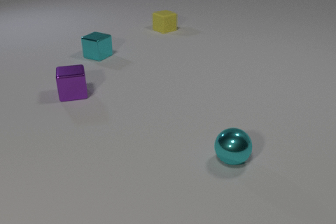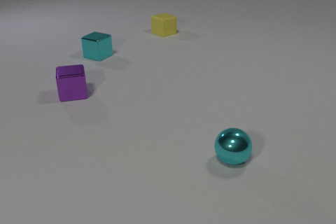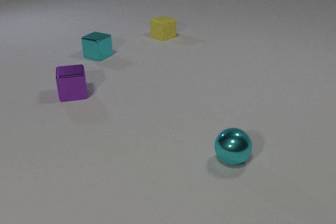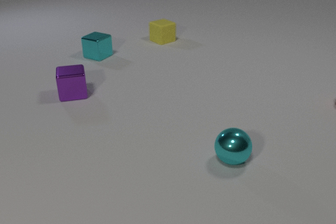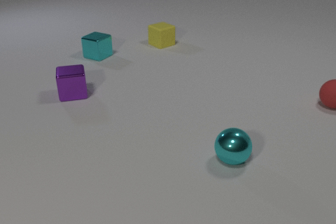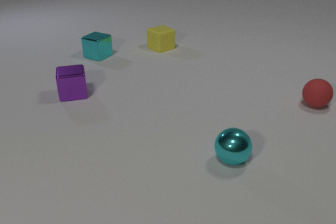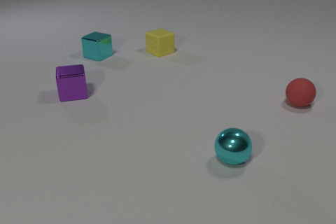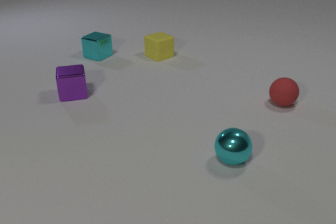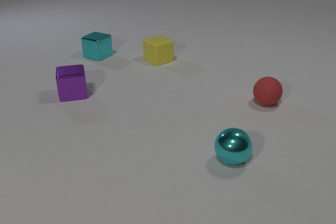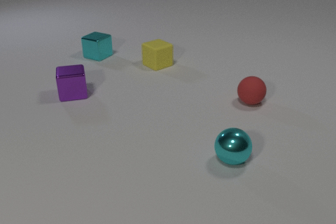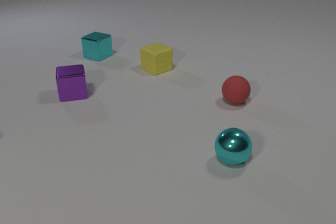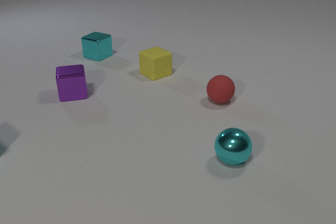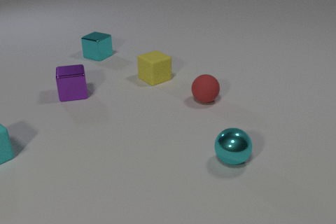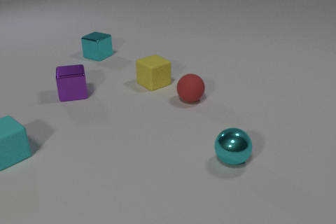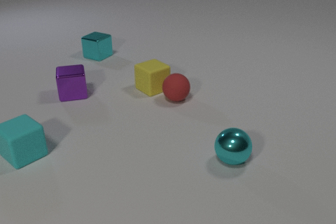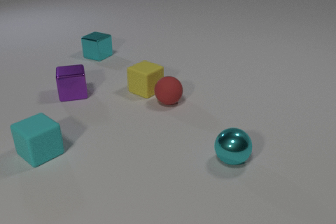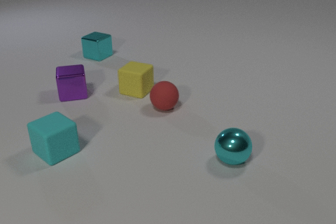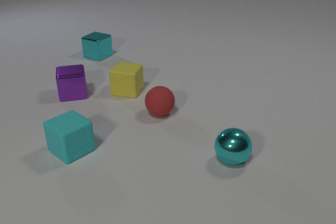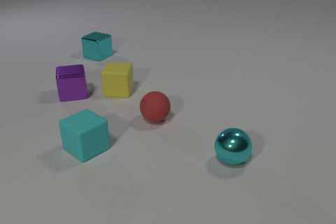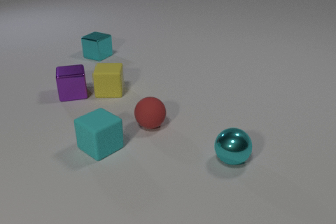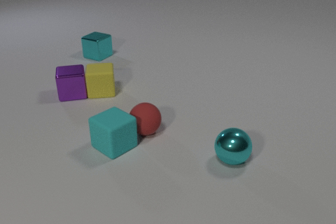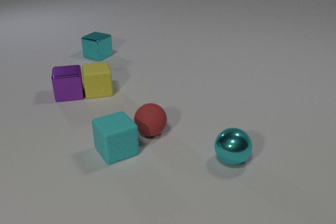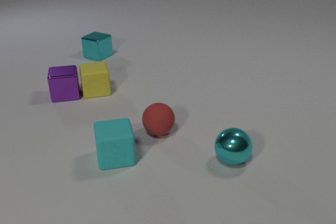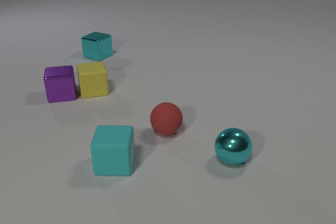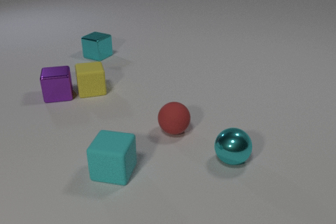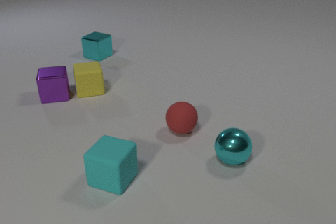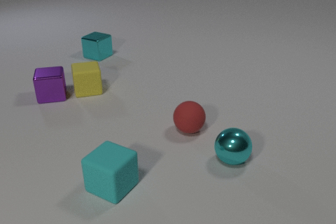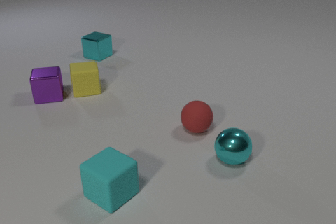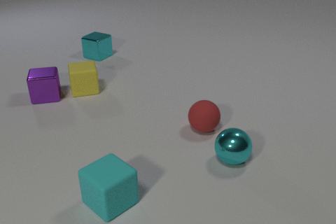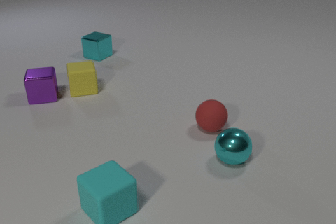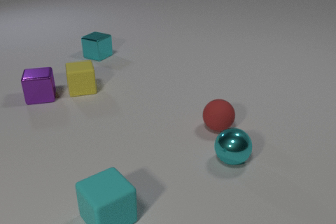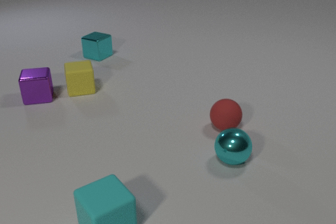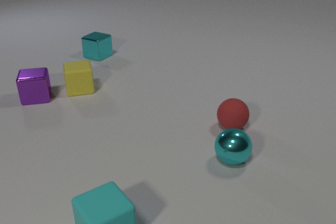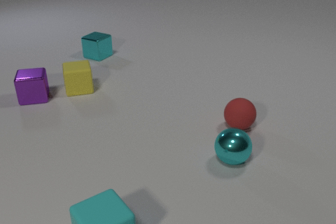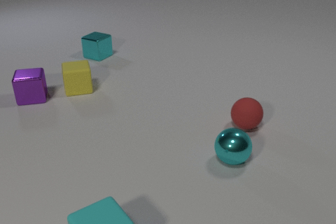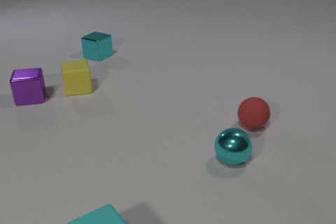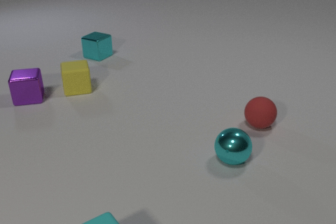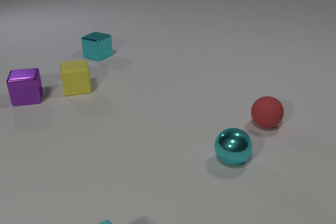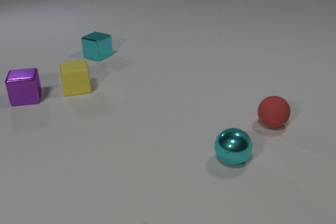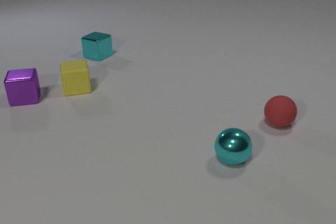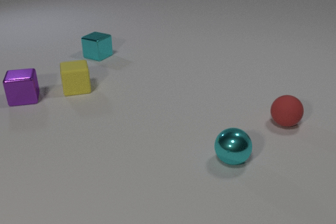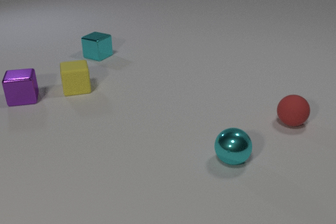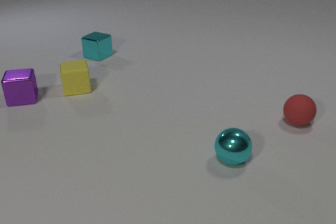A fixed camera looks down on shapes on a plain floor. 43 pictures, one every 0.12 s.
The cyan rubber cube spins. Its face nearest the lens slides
to the left.
The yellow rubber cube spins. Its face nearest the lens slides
to the right.
0.00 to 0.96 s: The yellow rubber cube slides toward the camera. The red rubber sphere comes in at the right edge, rolls to the left.
0.96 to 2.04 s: The yellow rubber cube slides toward the camera and to the left, spins counterclockwise seen from above by about 30 degrees, its near face sliding to the right. The red rubber sphere rolls to the left. The cyan rubber cube comes in at the left edge, slides to the right. The yellow rubber cube and the red rubber sphere collide.
2.04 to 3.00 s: The yellow rubber cube slides to the left, spins counterclockwise seen from above by about 30 degrees, its near face sliding to the right. The red rubber sphere rolls toward the camera and to the right. The cyan rubber cube slides toward the camera and to the right, spins clockwise seen from above by about 75 degrees, its near face sliding to the left. The purple metal cube slides to the left. The yellow rubber cube and the purple metal cube collide. The red rubber sphere and the cyan rubber cube collide.
3.00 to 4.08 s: The yellow rubber cube slides to the left and away from the camera. The red rubber sphere rolls to the right. The cyan rubber cube slides toward the camera, spins clockwise seen from above by about 30 degrees, its near face sliding to the left. The purple metal cube slides to the left.
4.08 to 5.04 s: The red rubber sphere rolls to the right and away from the camera. The cyan rubber cube slides toward the camera, leaves at the bottom edge. The purple metal cube slides to the left.
How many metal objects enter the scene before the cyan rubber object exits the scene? 0.
What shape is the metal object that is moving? cube.
What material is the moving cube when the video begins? rubber.
